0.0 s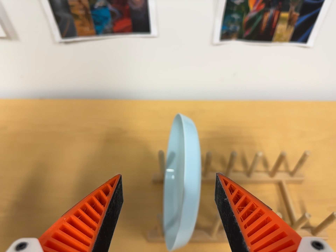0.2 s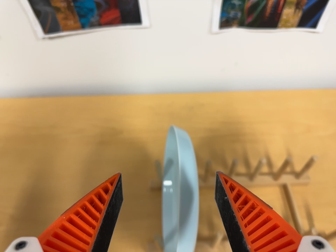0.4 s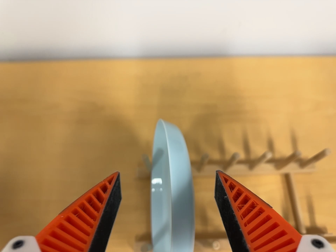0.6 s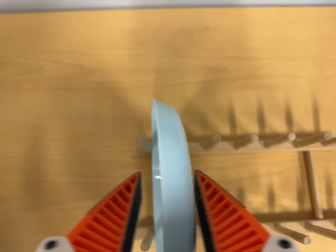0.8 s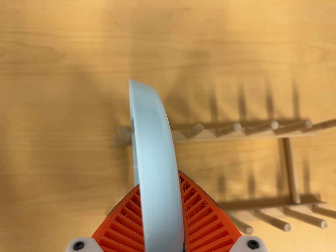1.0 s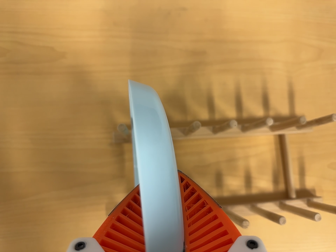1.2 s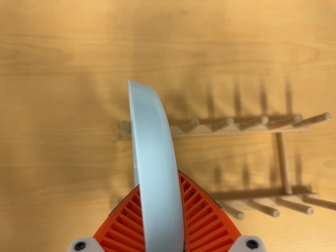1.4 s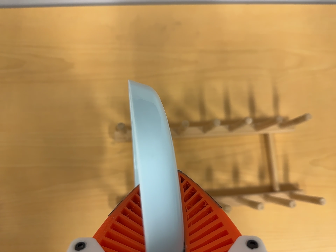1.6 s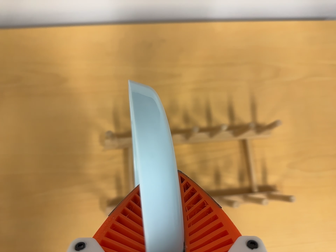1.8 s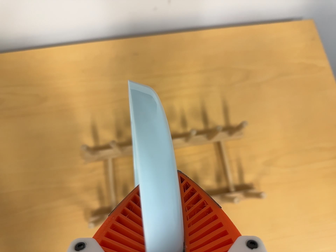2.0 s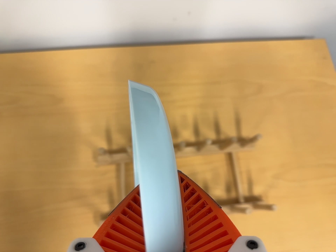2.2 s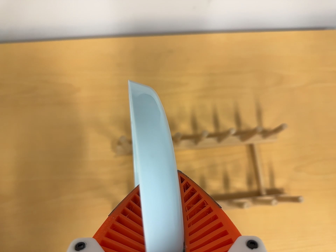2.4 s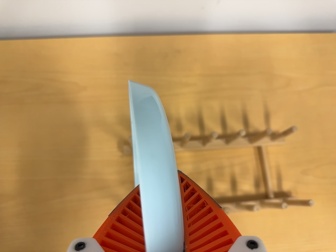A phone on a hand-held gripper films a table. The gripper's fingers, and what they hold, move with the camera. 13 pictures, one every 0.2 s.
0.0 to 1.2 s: The camera travels toward the top of its view and forward, about 22 cm. Its aim tips toward the bottom of its view by about 35 degrees.
1.2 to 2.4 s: The camera travels backward, about 8 cm, so what stands in front gets smaller.
The film runs backward here.
